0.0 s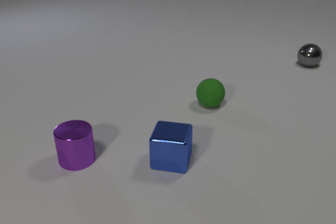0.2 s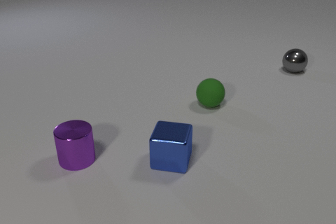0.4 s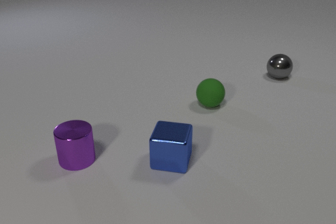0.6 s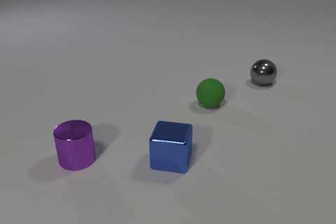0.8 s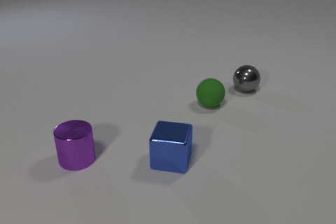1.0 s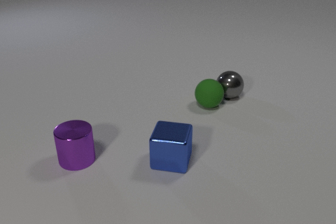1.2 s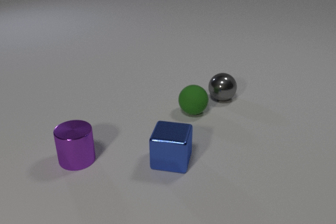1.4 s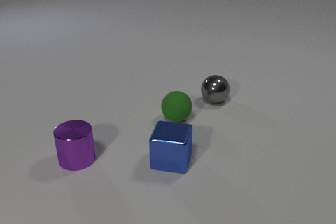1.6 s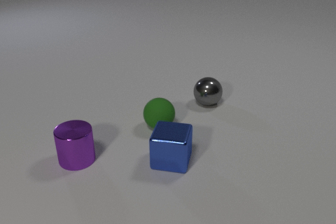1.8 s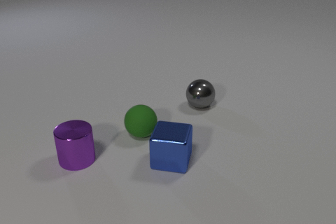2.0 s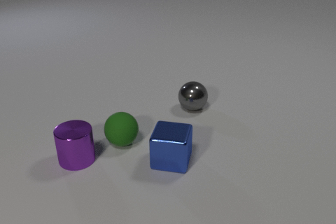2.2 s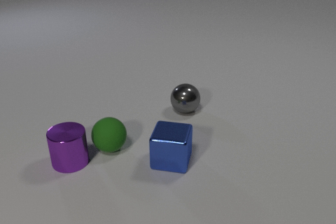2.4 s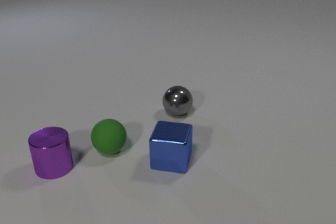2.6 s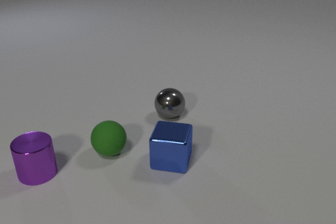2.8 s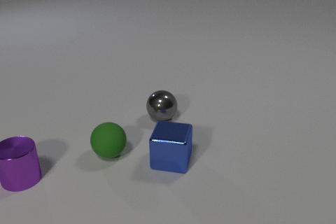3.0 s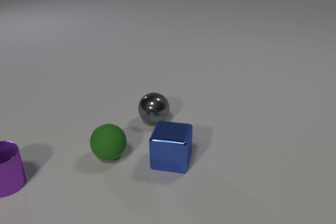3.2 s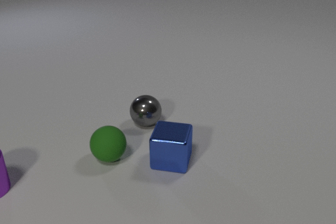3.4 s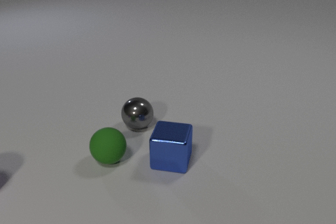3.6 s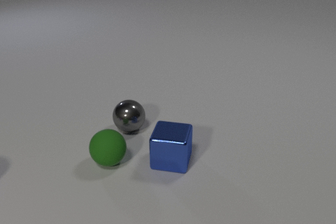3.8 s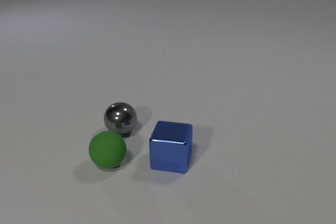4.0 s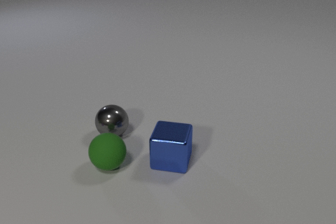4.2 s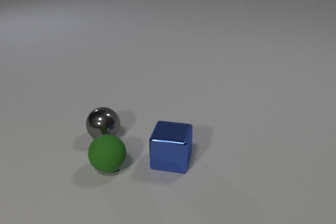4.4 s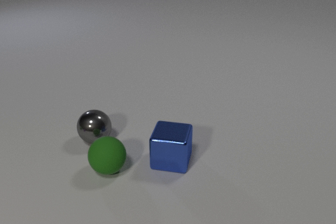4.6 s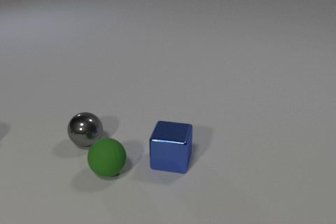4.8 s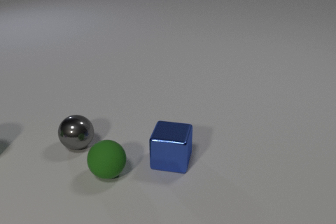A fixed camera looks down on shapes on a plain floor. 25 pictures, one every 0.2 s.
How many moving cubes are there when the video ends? 0.
What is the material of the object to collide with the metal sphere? rubber.
What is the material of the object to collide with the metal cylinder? rubber.
0.0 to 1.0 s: The gray metal sphere rolls toward the camera and to the left. The gray metal sphere and the green rubber sphere collide.
1.0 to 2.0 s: The gray metal sphere rolls to the left and toward the camera. The green rubber sphere rolls to the left and toward the camera.
2.0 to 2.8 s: The gray metal sphere rolls to the left and toward the camera. The green rubber sphere rolls toward the camera and to the left. The purple metal cylinder slides to the left. The green rubber sphere and the purple metal cylinder collide.
2.8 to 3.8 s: The gray metal sphere rolls to the left and toward the camera. The green rubber sphere rolls toward the camera. The purple metal cylinder slides to the left, leaves at the left edge.
3.8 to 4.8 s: The gray metal sphere rolls to the left and toward the camera. The green rubber sphere rolls toward the camera.
